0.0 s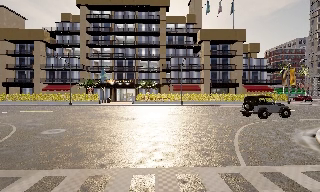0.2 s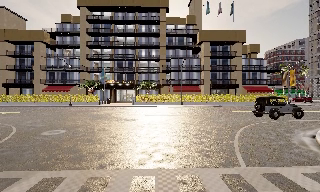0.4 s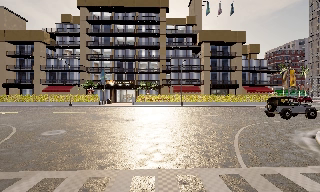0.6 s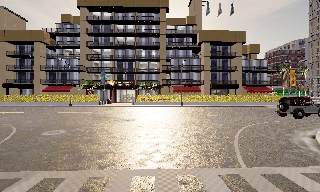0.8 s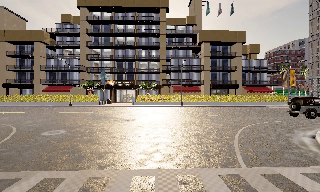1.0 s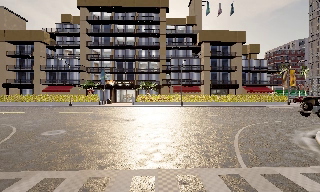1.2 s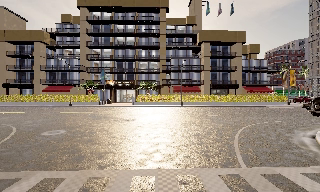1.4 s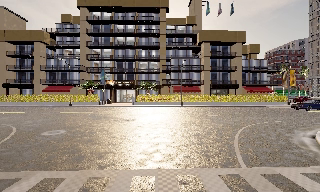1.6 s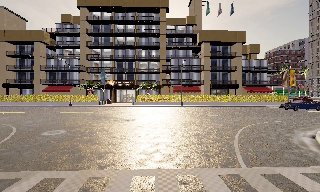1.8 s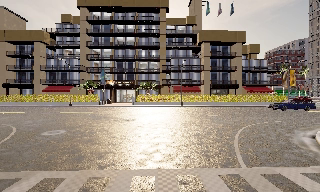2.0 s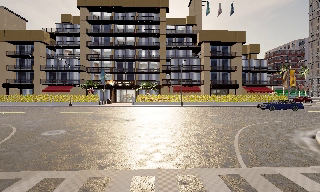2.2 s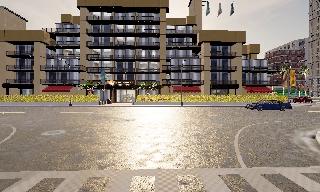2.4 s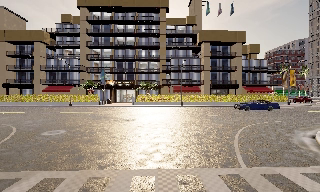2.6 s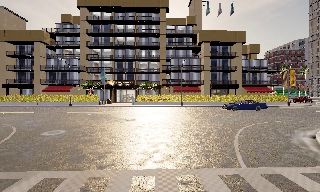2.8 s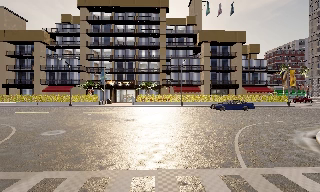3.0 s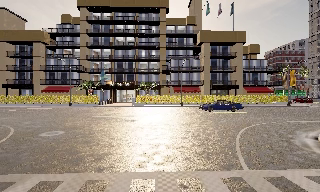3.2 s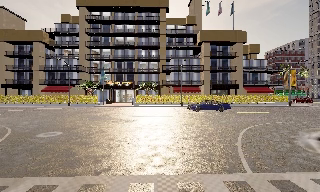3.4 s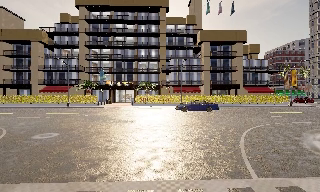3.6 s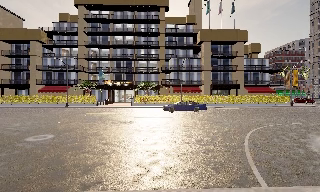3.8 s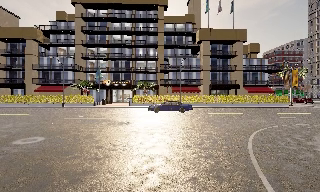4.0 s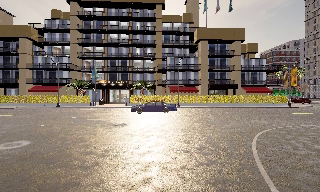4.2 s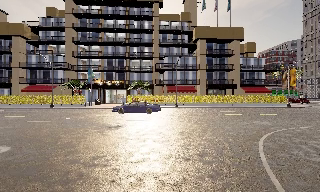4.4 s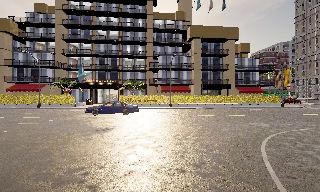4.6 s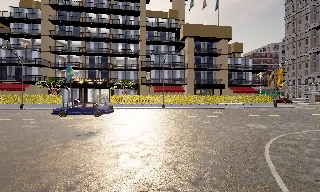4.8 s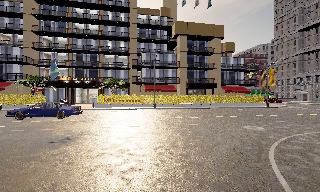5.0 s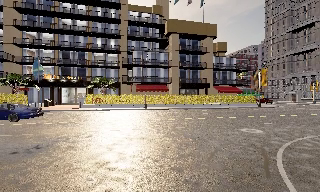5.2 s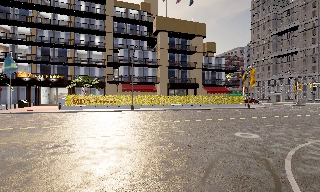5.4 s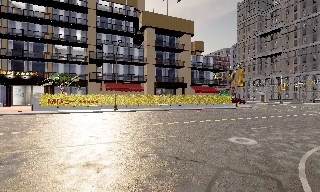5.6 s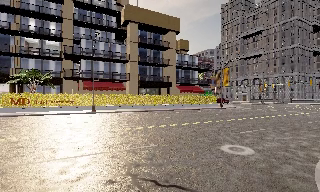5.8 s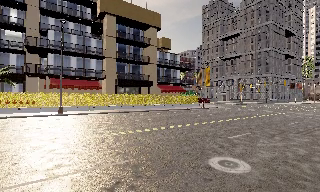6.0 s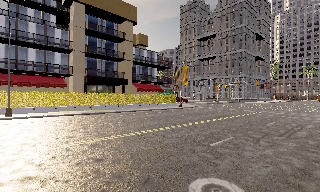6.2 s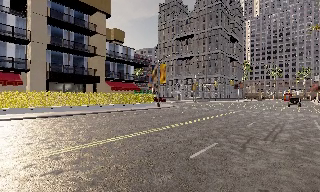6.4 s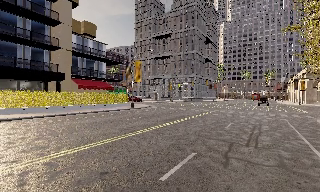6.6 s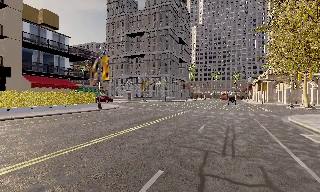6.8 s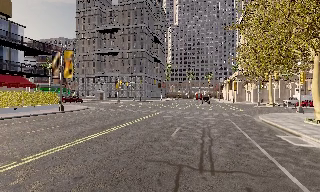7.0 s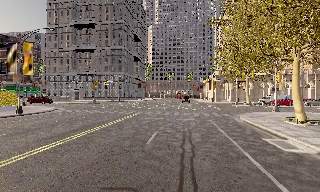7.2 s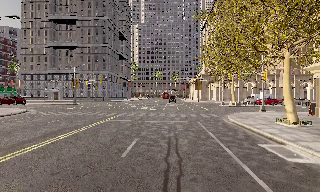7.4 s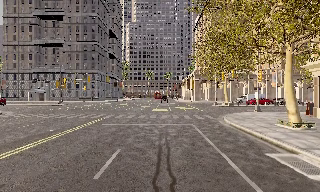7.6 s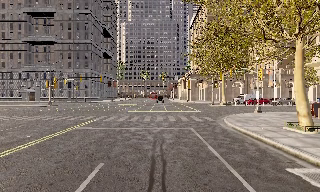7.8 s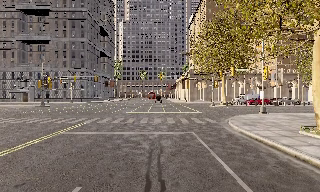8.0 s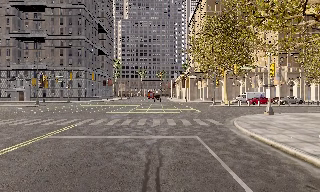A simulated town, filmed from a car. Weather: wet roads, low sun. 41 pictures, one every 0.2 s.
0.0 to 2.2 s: The camera keeps its place and its aim.
2.2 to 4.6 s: The camera travels forward, about 4.5 m, so what stands in front looms larger. It gains speed.
4.6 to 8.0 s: The scene slides to the left, as the camera pans about 85 degrees to its right. It travels forward, about 20 m.
The film runs forward here.
